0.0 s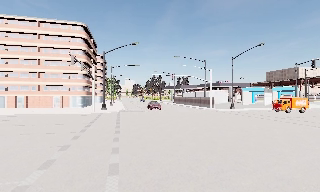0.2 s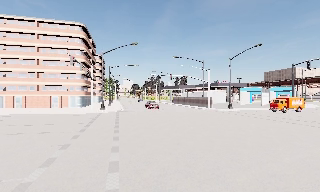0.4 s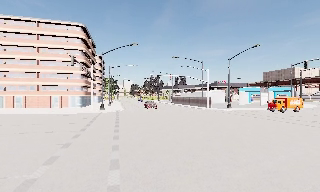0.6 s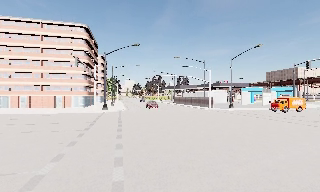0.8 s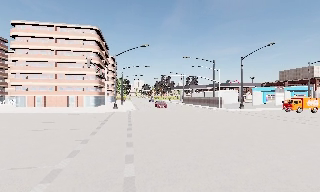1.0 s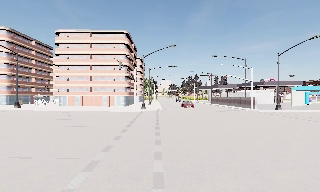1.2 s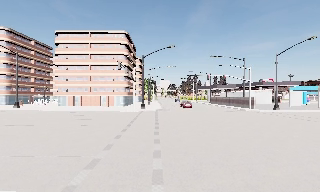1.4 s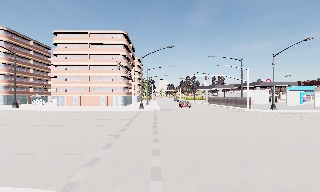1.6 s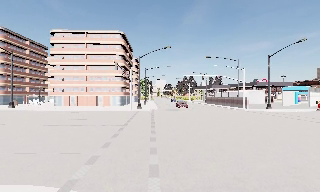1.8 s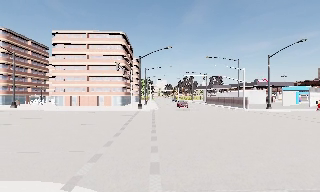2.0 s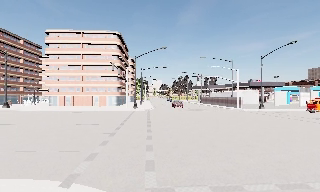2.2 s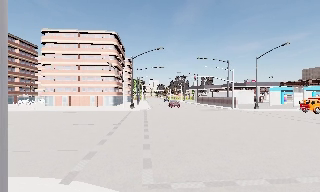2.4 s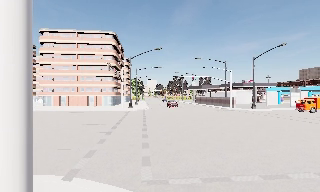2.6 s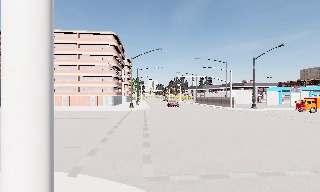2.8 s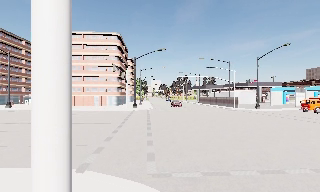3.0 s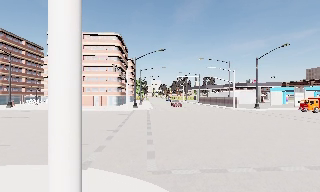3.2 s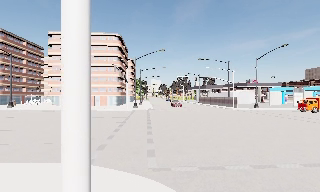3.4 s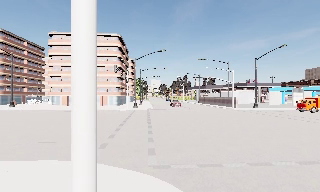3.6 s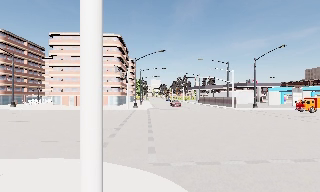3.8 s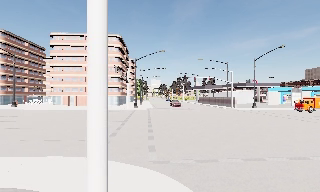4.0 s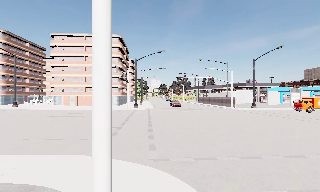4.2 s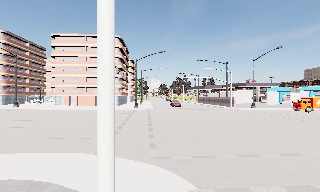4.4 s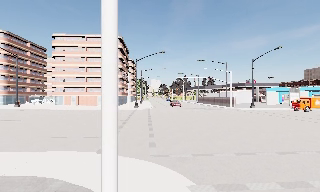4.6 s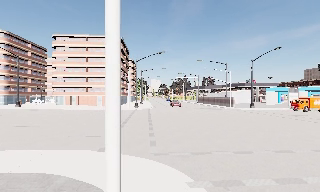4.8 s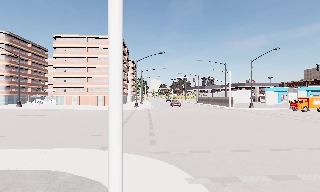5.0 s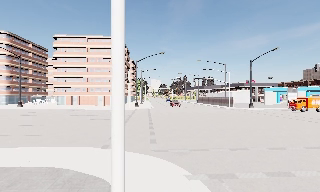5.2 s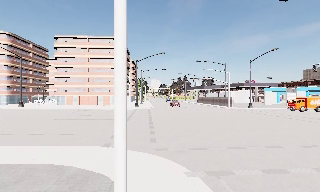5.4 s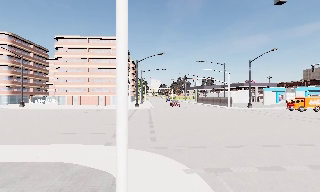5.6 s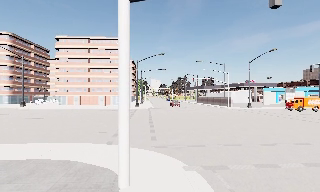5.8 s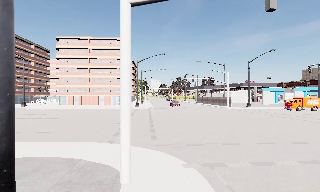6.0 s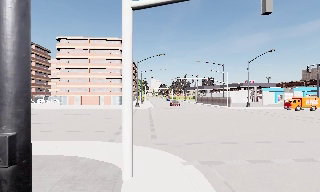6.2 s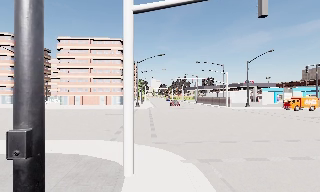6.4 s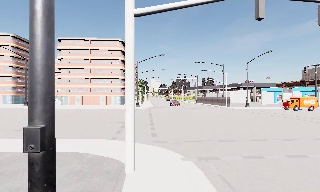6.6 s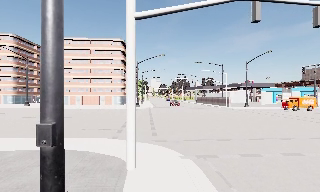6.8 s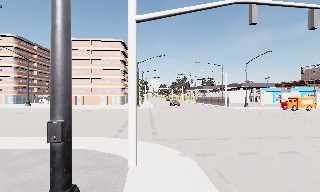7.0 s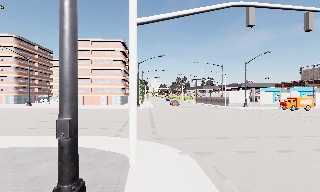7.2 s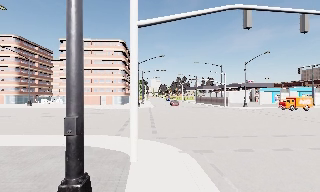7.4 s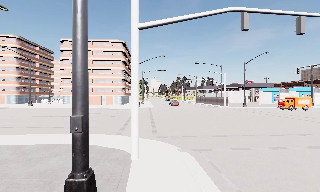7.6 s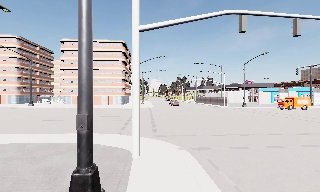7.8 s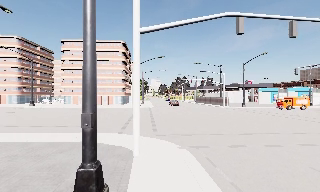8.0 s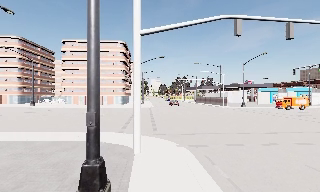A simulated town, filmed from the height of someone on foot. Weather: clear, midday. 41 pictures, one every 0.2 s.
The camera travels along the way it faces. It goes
backward.
0.0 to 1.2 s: The scene slides to the right, as the camera pans about 15 degrees to its left. It travels backward, about 1.5 m, so what stands in front gets smaller.
1.2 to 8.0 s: The camera travels backward, about 7 m, so what stands in front gets smaller.
The film runs backward here.
